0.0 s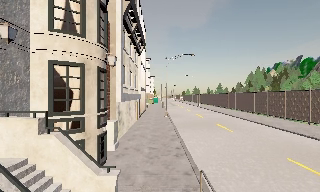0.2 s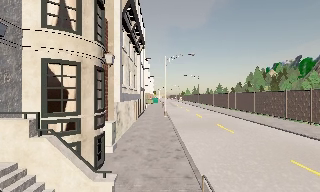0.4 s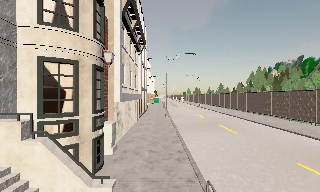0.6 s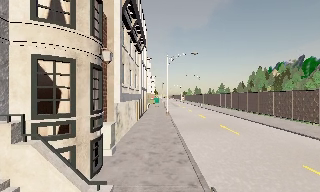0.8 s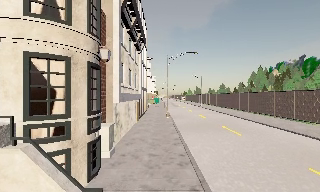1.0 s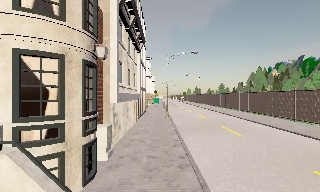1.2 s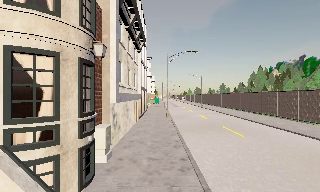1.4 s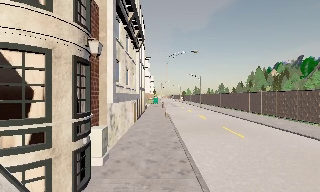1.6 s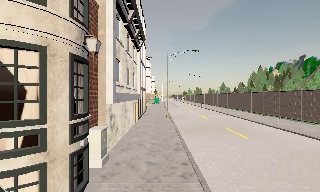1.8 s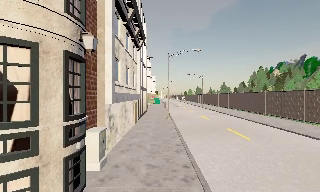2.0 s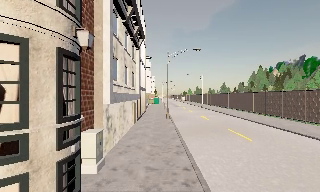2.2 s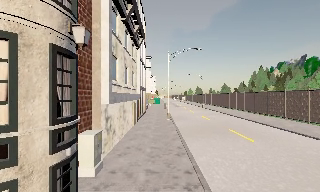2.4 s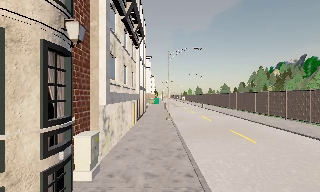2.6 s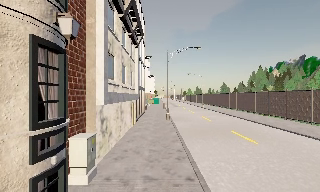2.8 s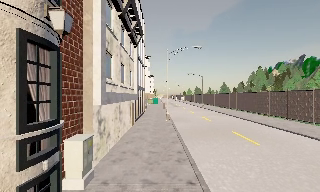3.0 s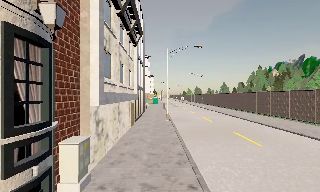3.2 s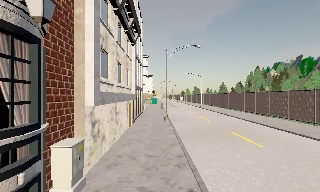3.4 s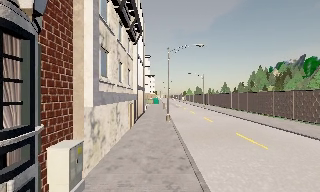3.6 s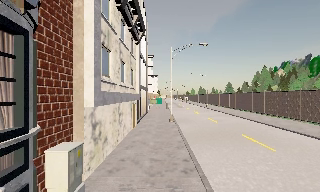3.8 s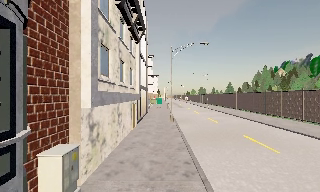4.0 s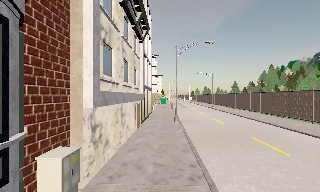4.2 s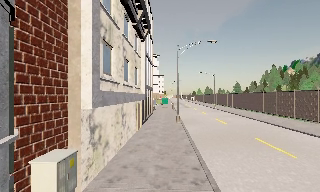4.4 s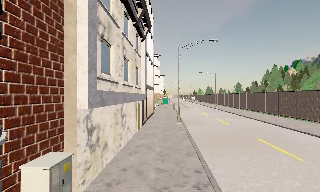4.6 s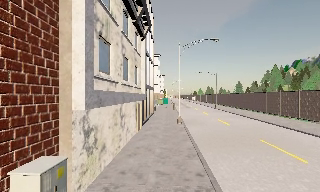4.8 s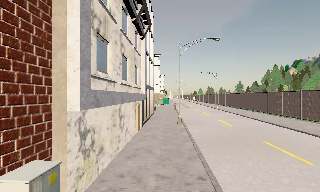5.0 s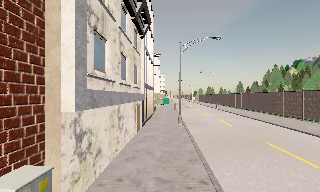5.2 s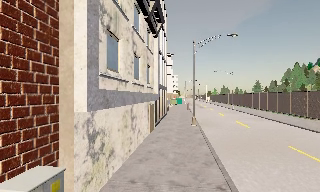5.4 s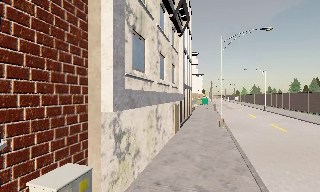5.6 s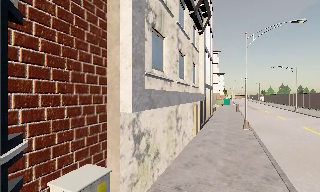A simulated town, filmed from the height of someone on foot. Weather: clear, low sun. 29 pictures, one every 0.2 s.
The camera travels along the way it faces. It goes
forward.
0.0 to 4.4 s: The camera travels forward, about 5 m, so what stands in front looms larger.
4.4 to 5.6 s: The camera swings to its left by about 20 degrees, and the scene slides to the right. It travels forward, about 1 m, so what stands in front looms larger.
The film runs forward here.
